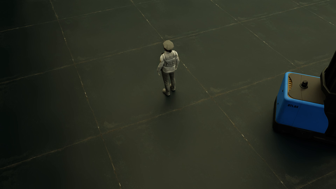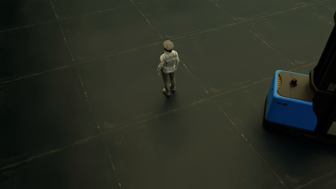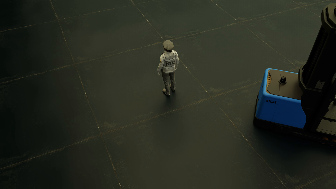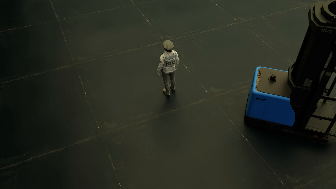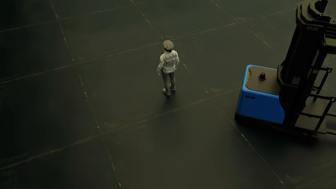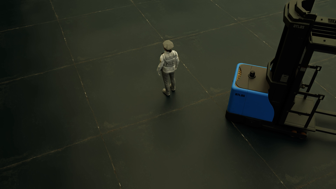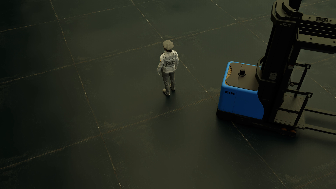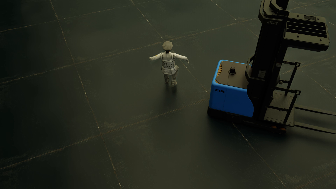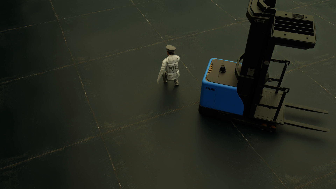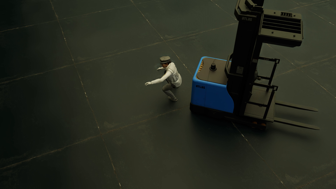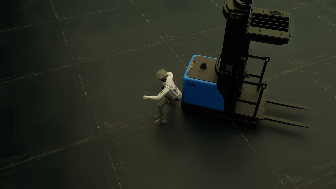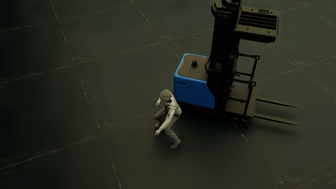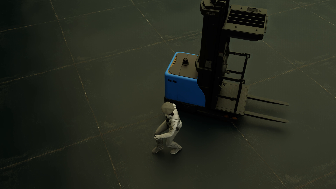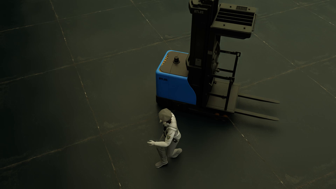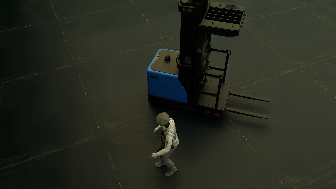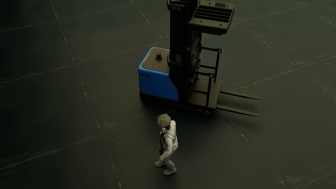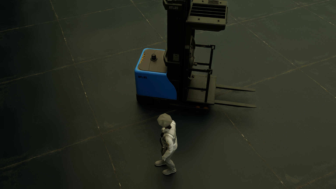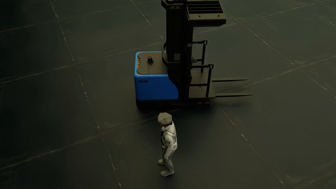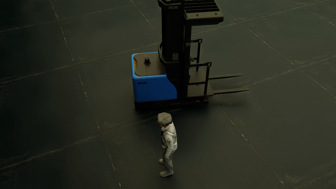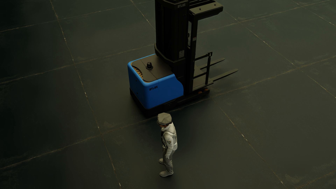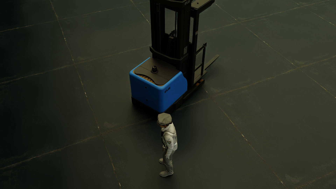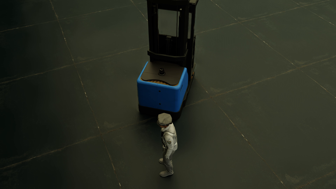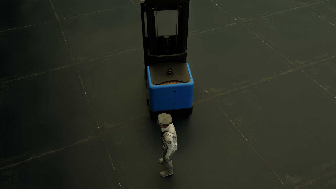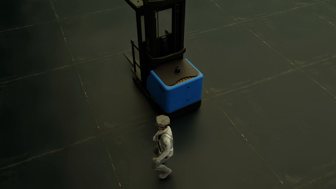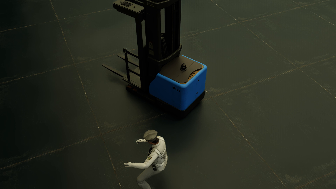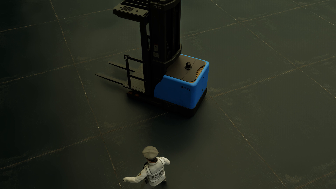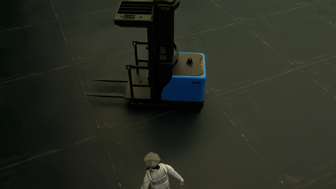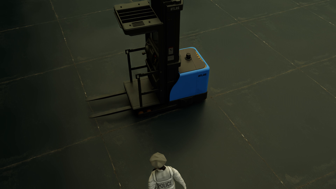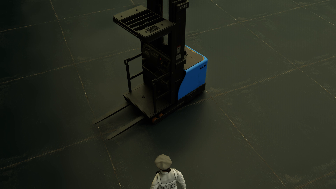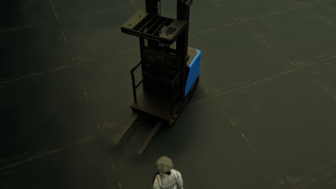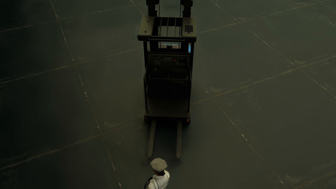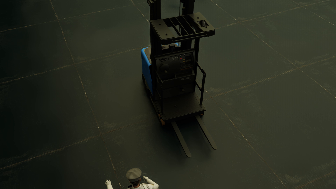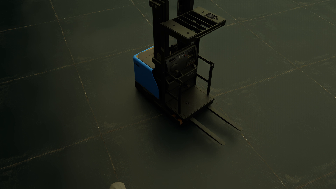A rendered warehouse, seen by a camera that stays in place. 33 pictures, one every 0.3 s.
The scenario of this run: Near miss between a forklift and a person.
